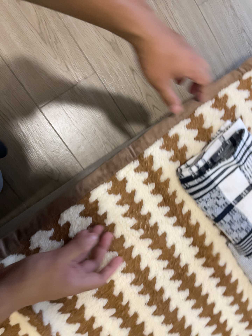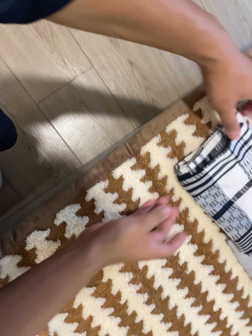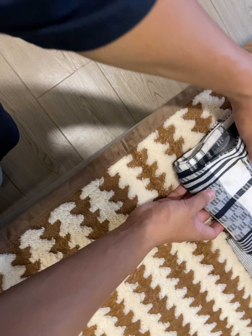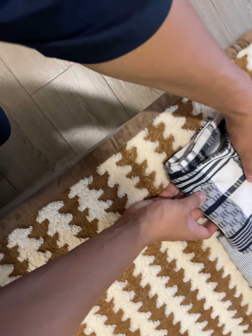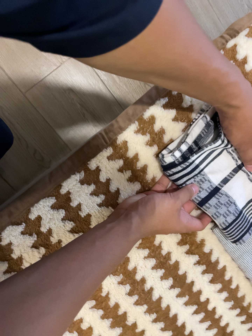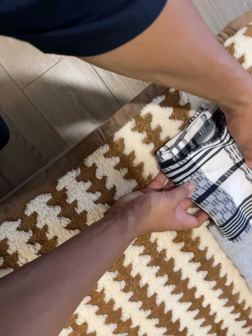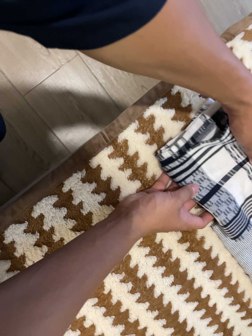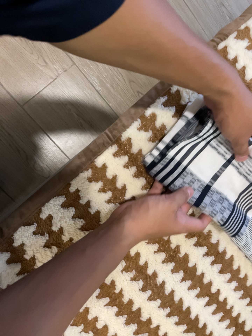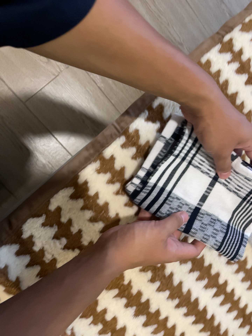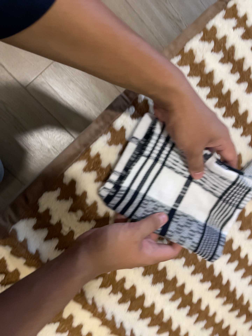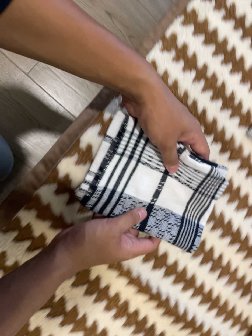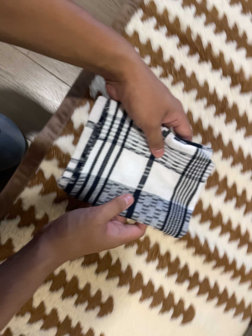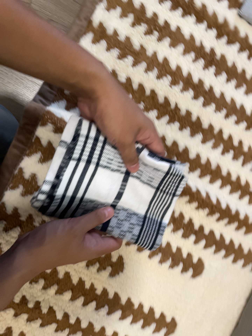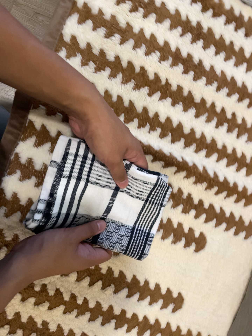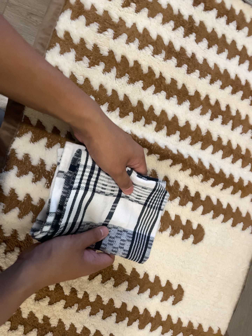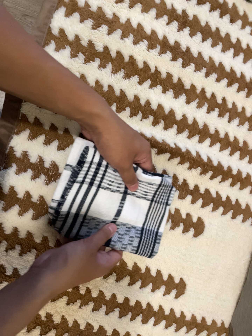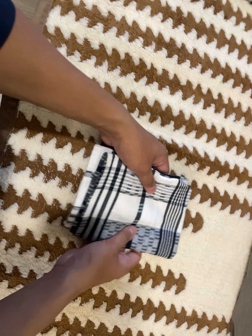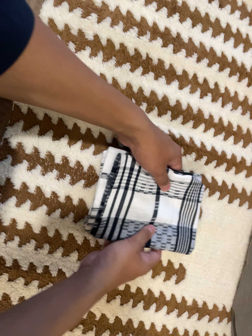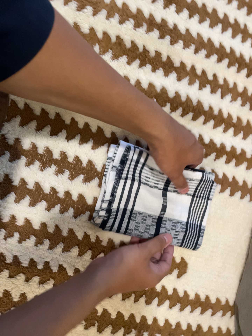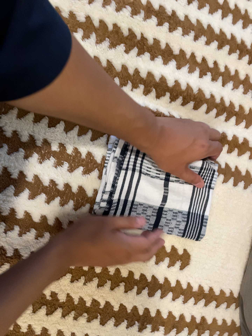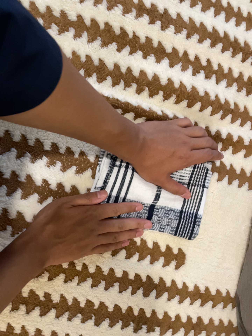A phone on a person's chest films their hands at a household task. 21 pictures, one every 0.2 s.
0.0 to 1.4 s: The camera shifts only a little, or ends up much as it began.
1.4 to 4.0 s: The camera travels toward the bottom of its view, about 34 cm, so close, fixed things drift upward. It rolls about its line of sight by about 35 degrees, and the scene rotates counterclockwise.
The film runs backward here.
